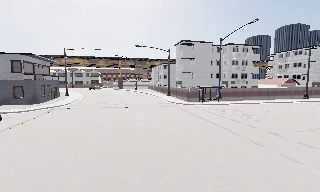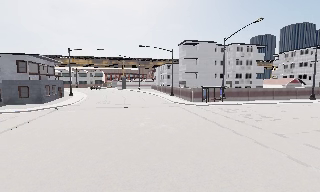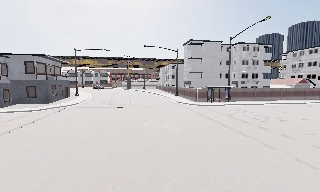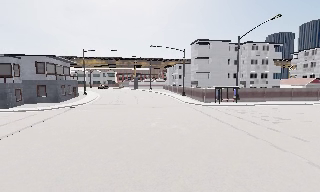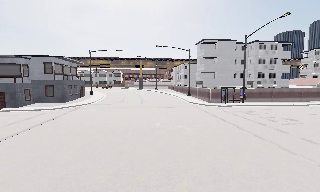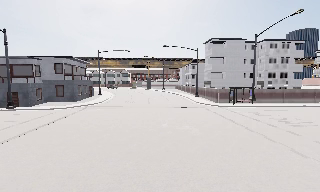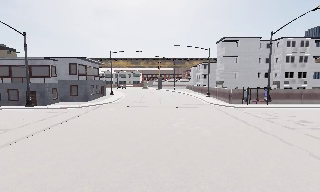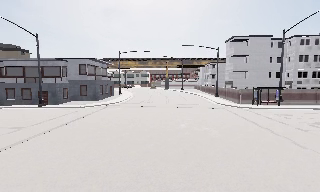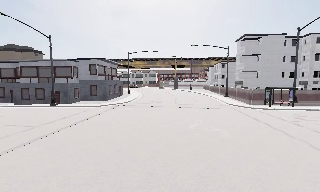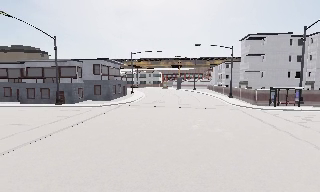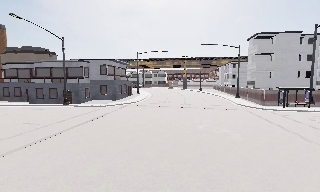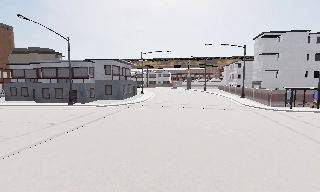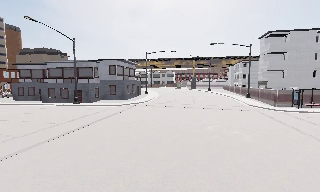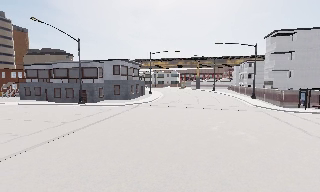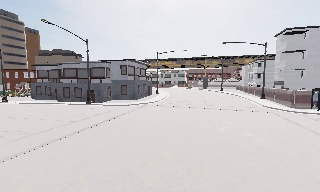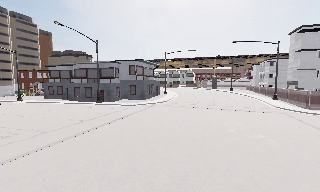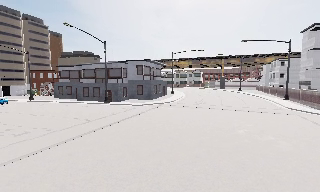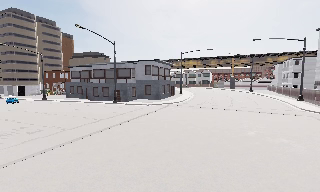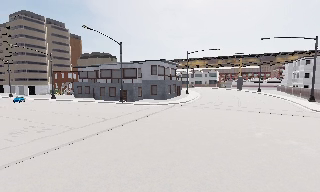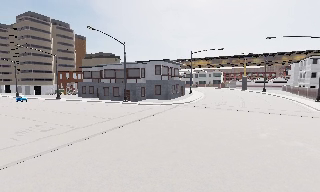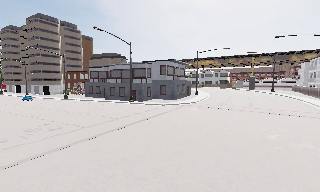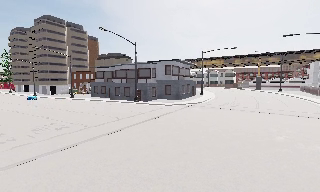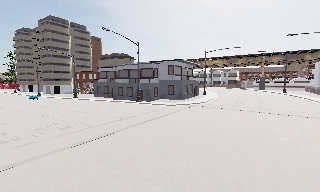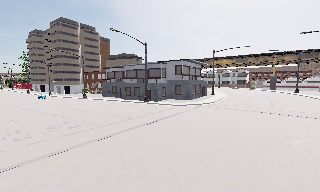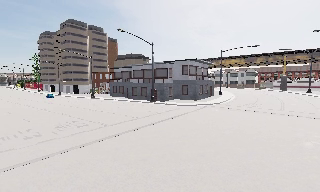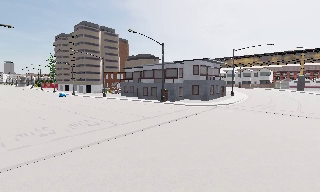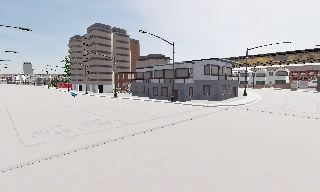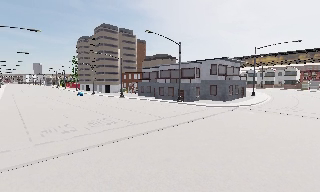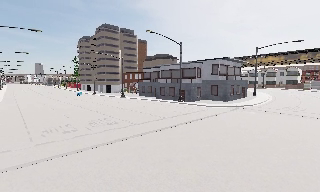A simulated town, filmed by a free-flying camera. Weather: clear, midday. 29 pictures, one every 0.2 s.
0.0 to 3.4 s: The scene slides to the right, as the camera pans about 40 degrees to its left. It travels forward, about 0.5 m.
3.4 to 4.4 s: The camera shifts only a little, or ends up much as it began.
4.4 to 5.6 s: The camera swings to its left by about 15 degrees, and the scene slides to the right.
The film runs forward here.
